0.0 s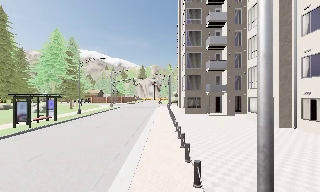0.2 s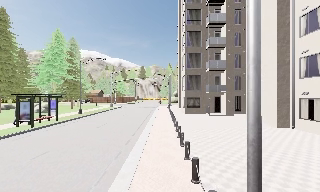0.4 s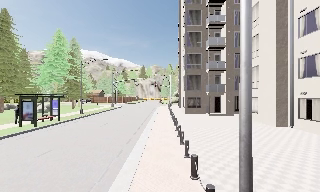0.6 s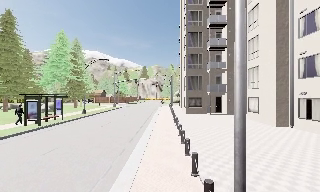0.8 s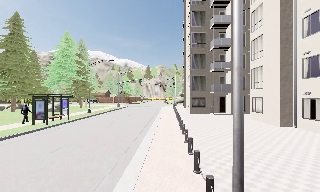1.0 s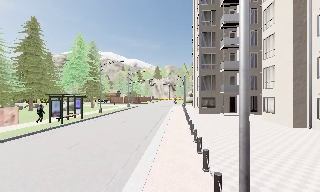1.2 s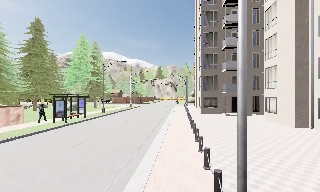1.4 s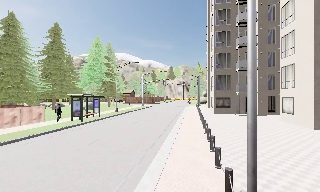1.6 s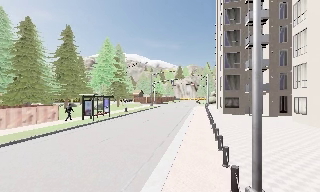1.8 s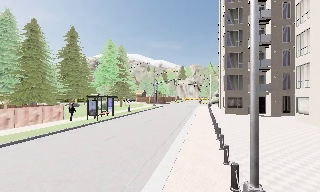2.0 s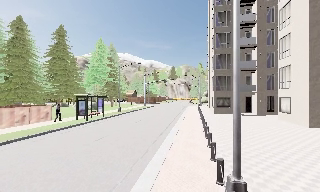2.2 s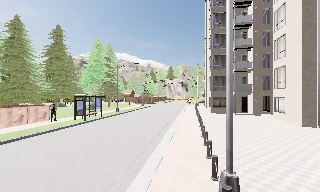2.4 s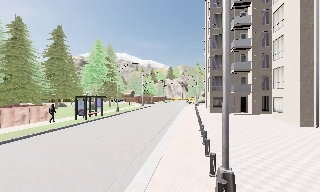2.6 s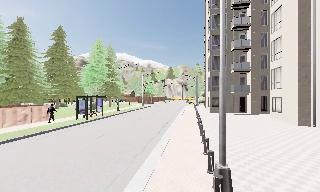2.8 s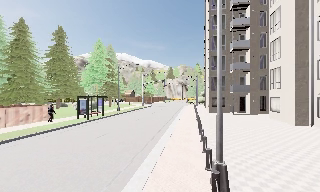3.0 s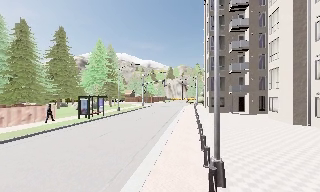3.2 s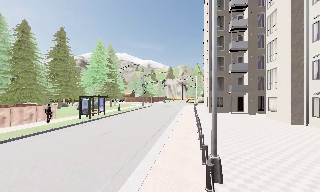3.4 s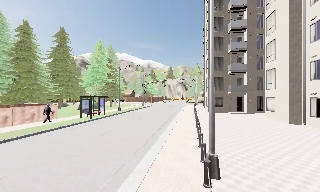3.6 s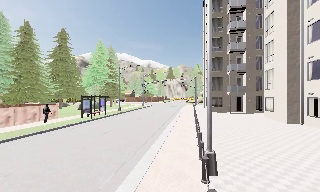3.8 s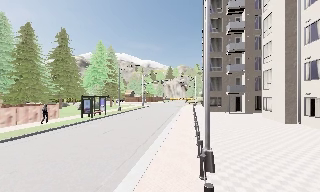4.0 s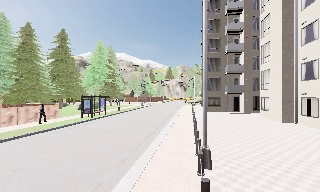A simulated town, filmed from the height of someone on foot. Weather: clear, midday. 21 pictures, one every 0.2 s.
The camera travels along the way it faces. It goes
backward.
0.0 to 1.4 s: The scene slides to the right, as the camera pans about 10 degrees to its left. It travels backward, about 1.5 m, so what stands in front gets smaller.
1.4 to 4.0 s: The camera travels backward, about 3 m, so what stands in front gets smaller.
The film runs backward here.
